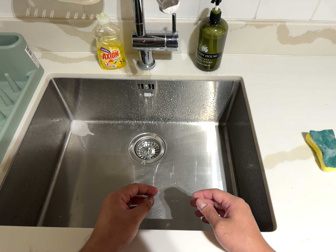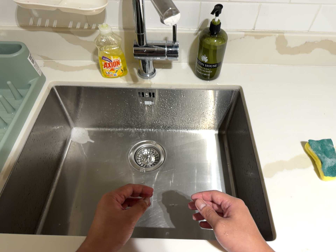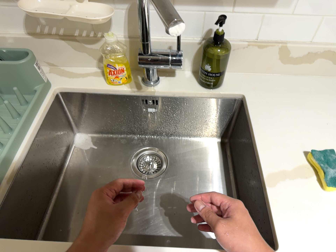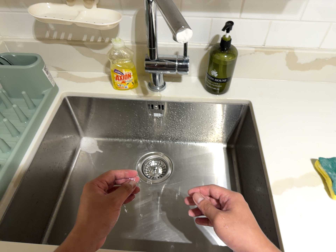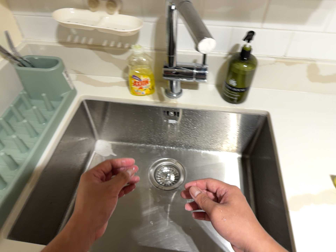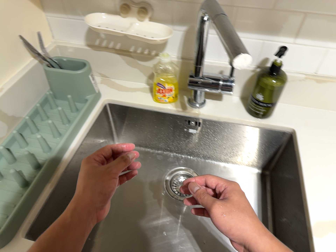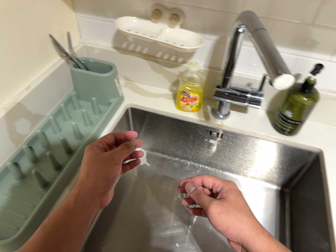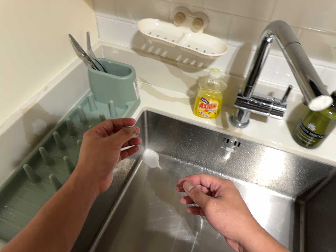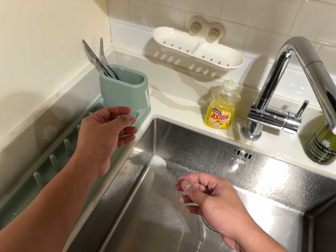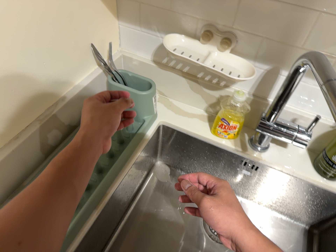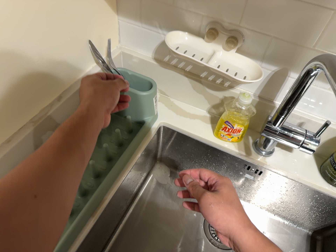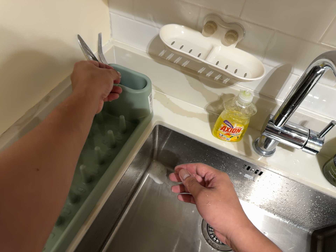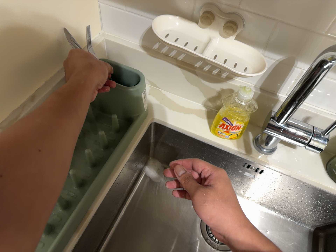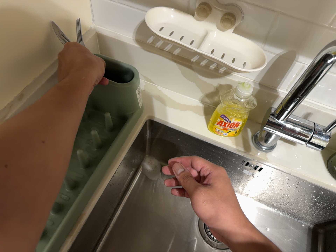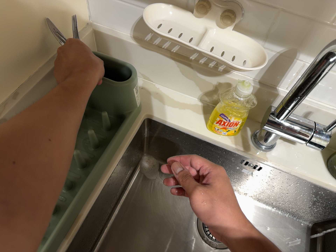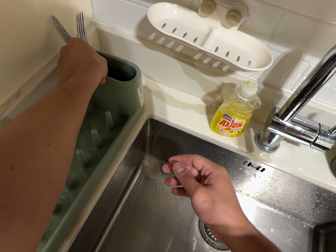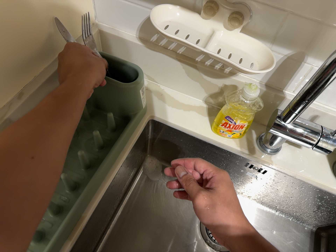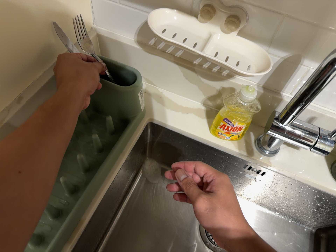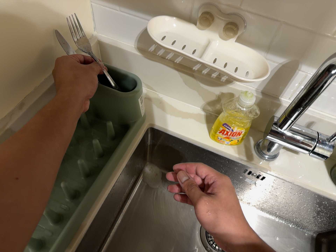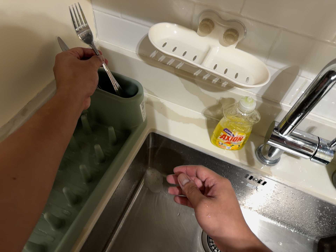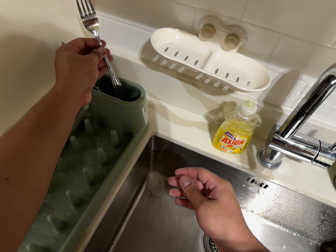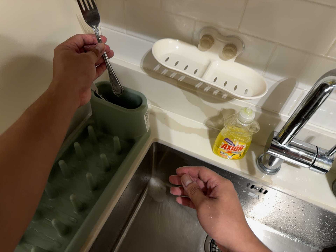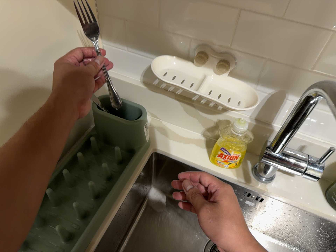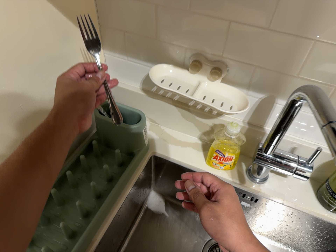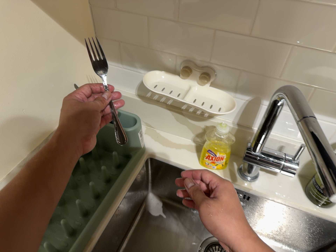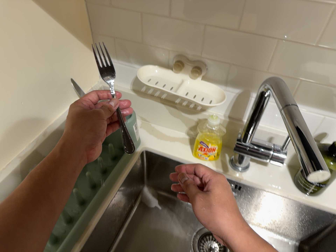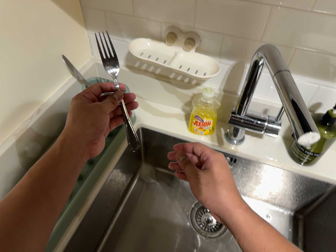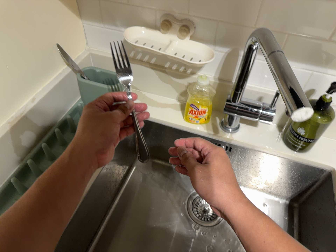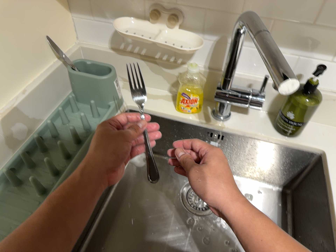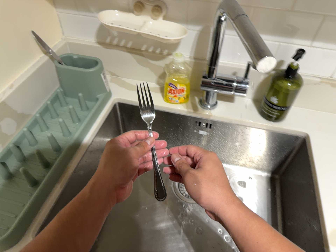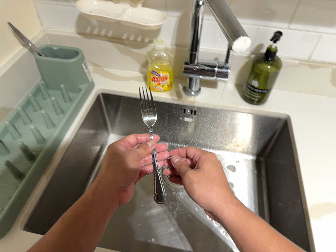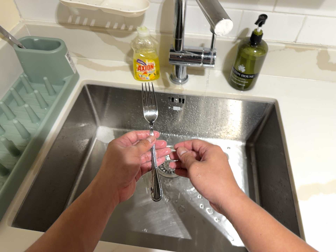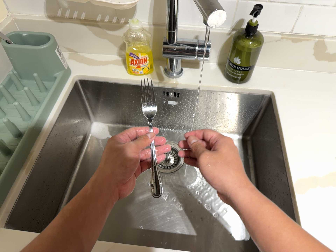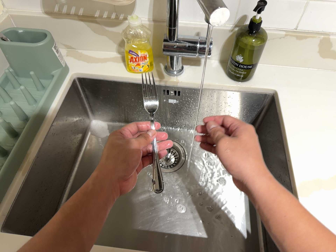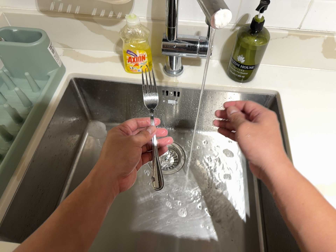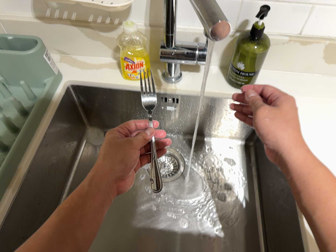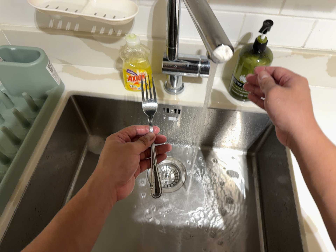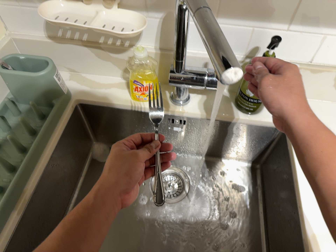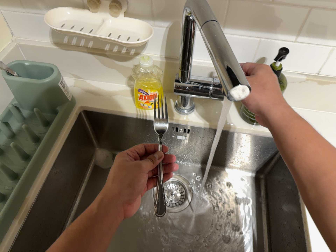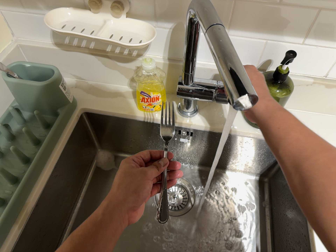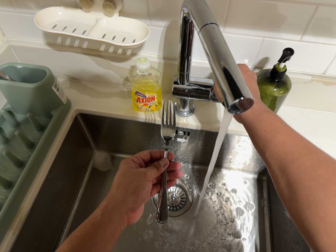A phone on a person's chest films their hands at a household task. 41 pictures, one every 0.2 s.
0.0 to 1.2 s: The camera travels to its left and toward the top of its view, about 9 cm, so close, fixed things drift to the right. It rolls about its line of sight by about 15 degrees, and the scene rotates clockwise.
1.2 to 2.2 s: The camera travels toward the top of its view, forward and to its left, about 16 cm.
2.2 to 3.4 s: The camera travels forward, about 7 cm, so what stands in front looms larger.
3.4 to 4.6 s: The camera travels backward, about 9 cm, so what stands in front gets smaller. Its aim tips toward the top of its view by about 10 degrees, and the scene shifts downward.
4.6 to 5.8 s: The camera travels toward the bottom of its view and backward, about 18 cm, so close, fixed things drift upward.
5.8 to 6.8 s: The camera shifts only a little, or ends up much as it began.
6.8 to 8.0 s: The camera travels toward the top of its view, about 12 cm, so close, fixed things drift downward.
The film runs backward here.
